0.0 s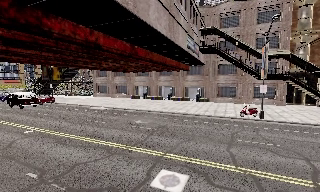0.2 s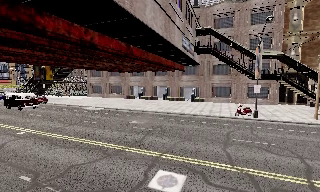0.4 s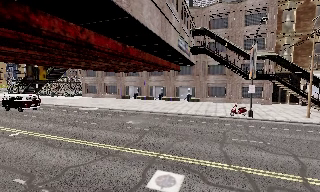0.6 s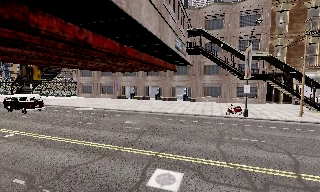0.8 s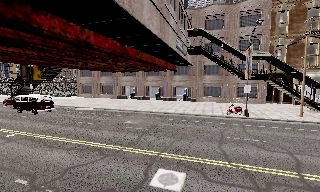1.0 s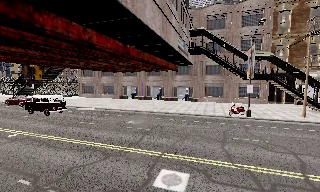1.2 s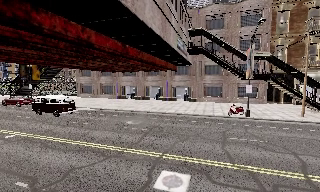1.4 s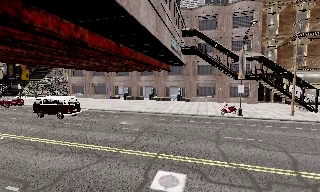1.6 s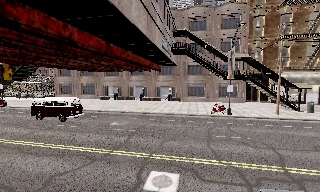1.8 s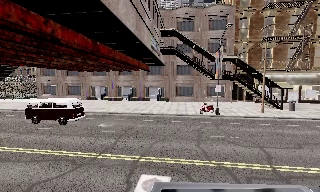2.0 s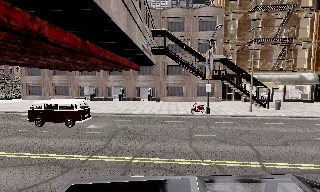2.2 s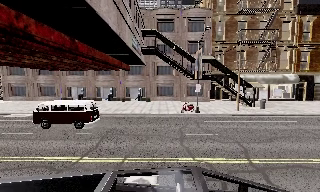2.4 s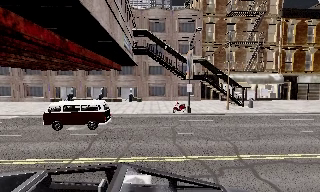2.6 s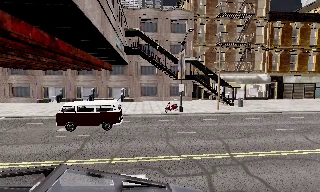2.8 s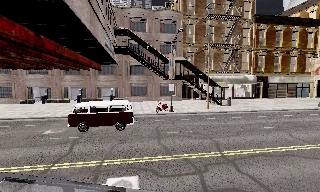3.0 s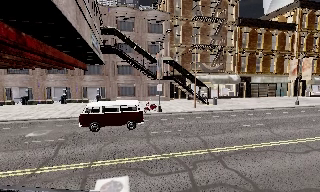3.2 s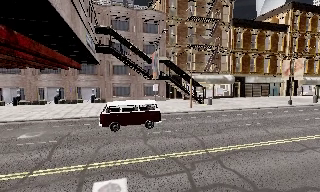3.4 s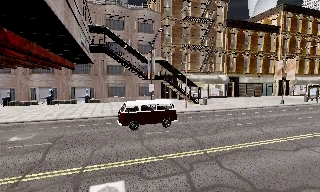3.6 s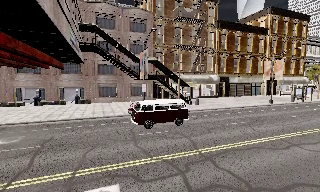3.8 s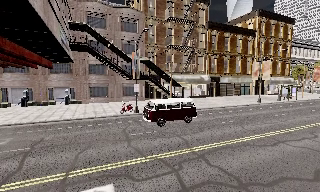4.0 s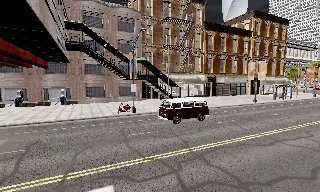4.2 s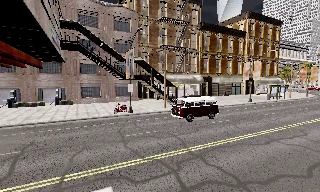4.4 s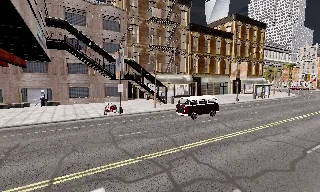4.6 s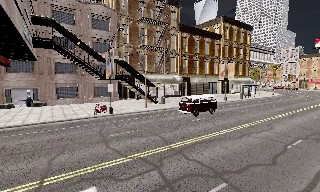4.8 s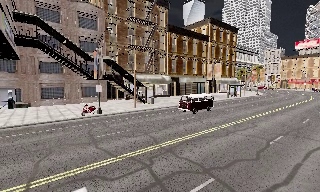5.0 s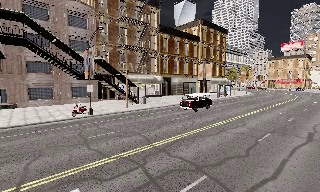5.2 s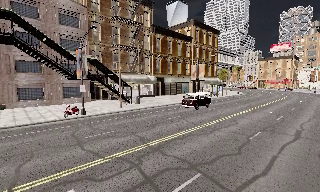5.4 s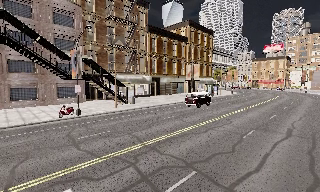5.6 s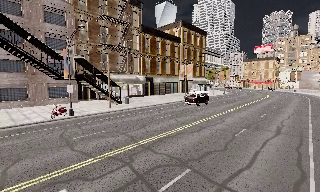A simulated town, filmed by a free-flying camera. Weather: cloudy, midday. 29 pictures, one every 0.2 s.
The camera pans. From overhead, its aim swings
clockwise.
The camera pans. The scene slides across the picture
to the left.
0.0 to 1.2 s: The camera travels to its left, about 0.5 m.
1.2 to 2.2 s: The camera pans to its right, which is clockwise from overhead, by about 15 degrees.
2.2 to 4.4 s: The scene slides to the left, as the camera pans about 30 degrees to its right. It travels to its left, about 1 m.
4.4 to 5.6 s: The scene slides to the left, as the camera pans about 15 degrees to its right. It travels backward, about 0.5 m, so what stands in front gets smaller.
The film runs backward here.
